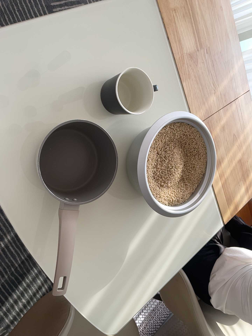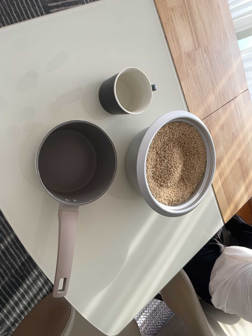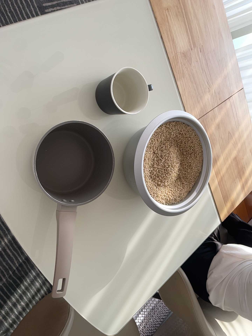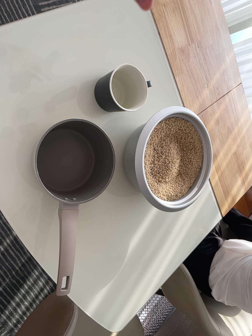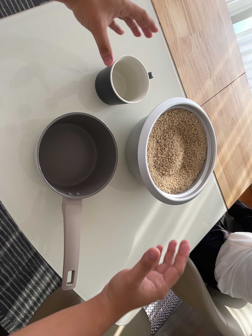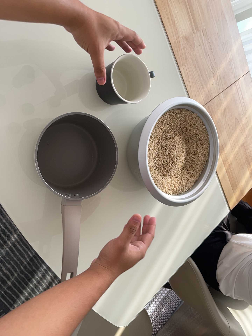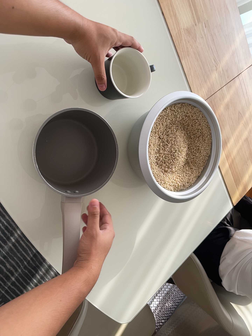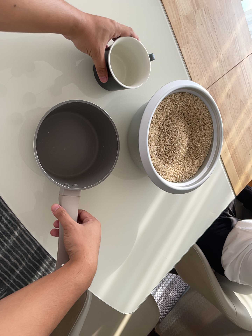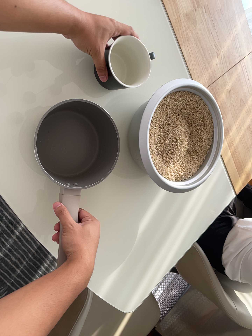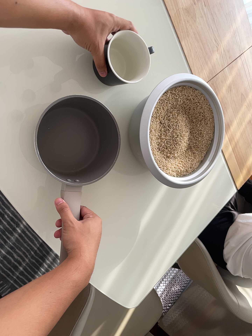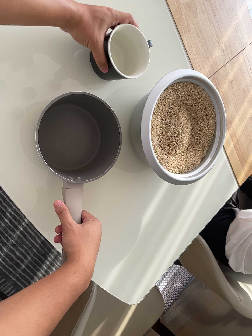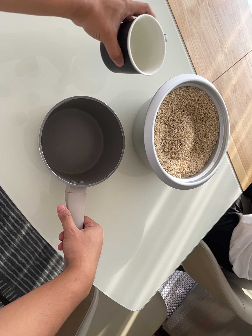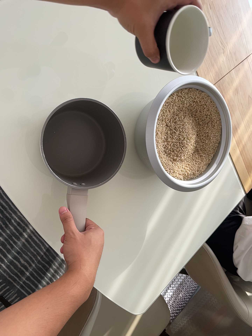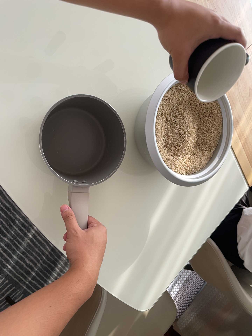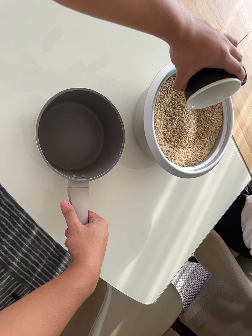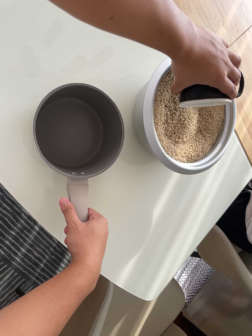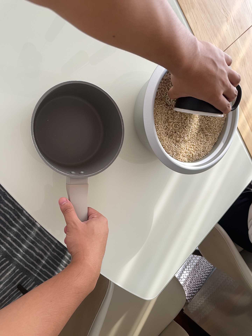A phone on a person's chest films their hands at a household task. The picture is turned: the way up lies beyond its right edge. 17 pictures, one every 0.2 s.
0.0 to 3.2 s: The camera travels forward, about 7 cm, so what stands in front looms larger. Its aim tips toward the bottom of its view by about 10 degrees, and the scene shifts upward. It rolls about its line of sight by about 10 degrees, and the scene rotates counterclockwise.
The film runs forward here.
